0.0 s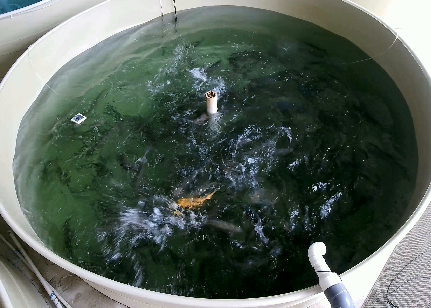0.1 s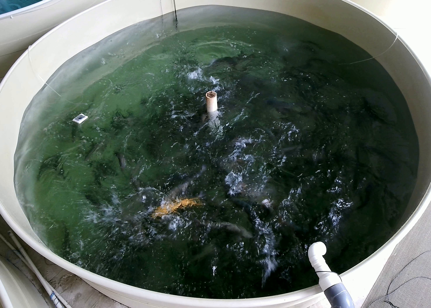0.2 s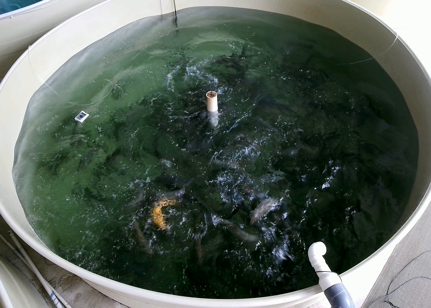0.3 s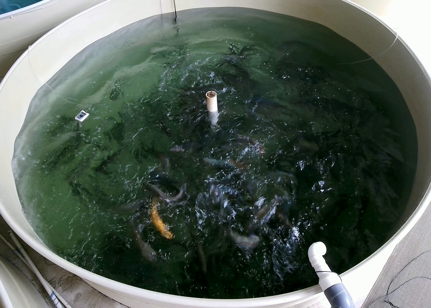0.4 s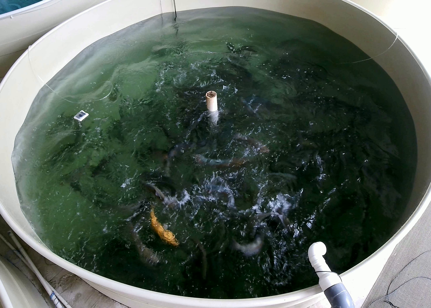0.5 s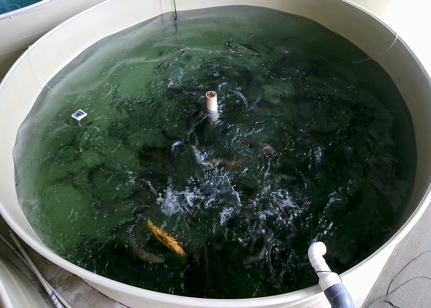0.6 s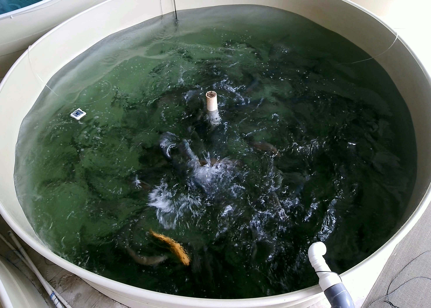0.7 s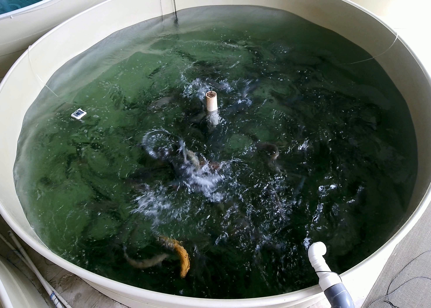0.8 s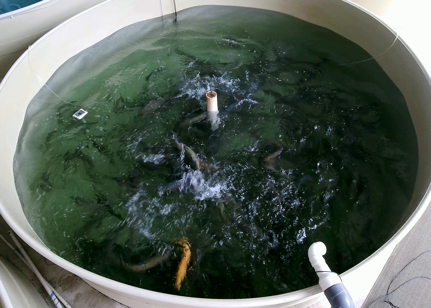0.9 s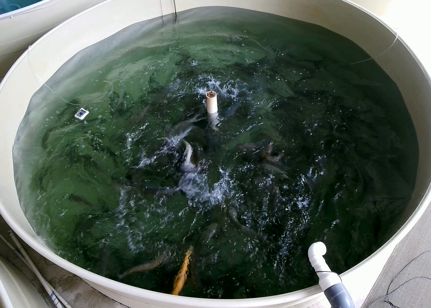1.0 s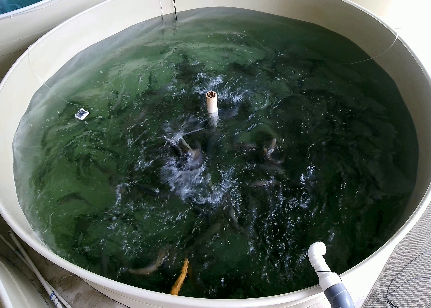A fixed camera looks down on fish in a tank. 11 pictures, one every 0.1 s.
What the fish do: Strong feeding.
